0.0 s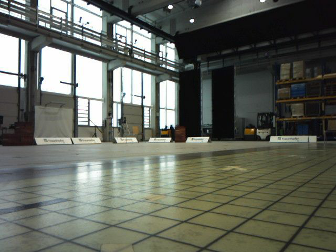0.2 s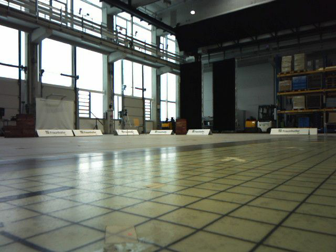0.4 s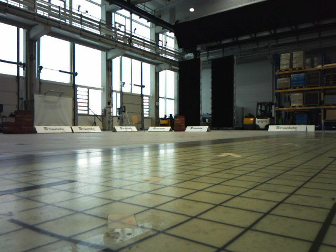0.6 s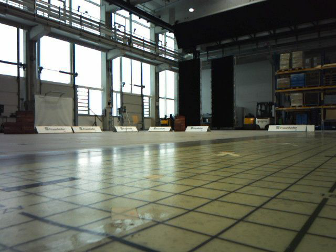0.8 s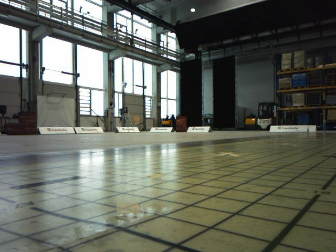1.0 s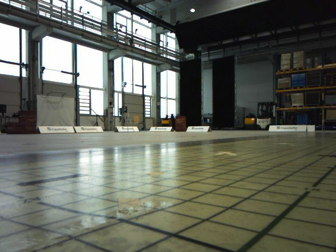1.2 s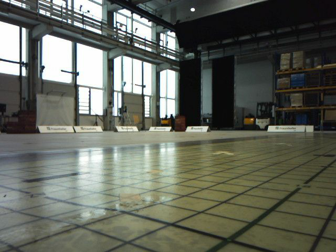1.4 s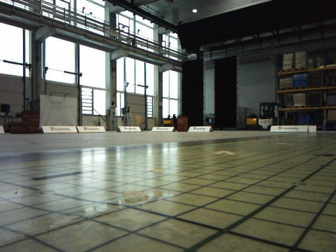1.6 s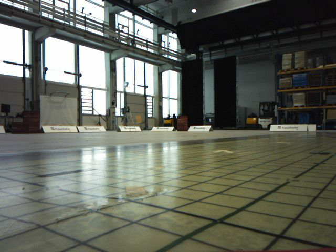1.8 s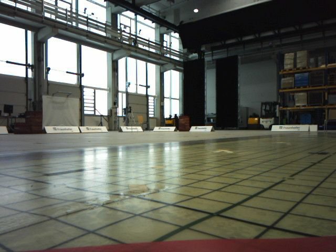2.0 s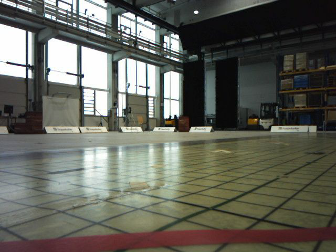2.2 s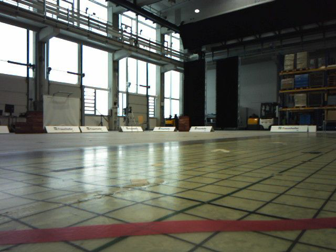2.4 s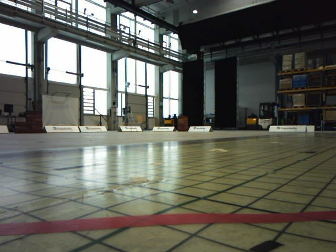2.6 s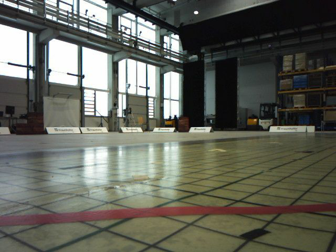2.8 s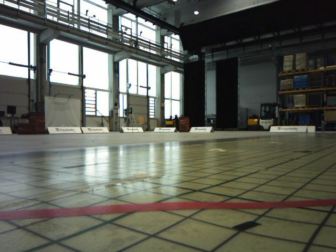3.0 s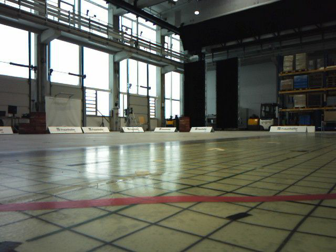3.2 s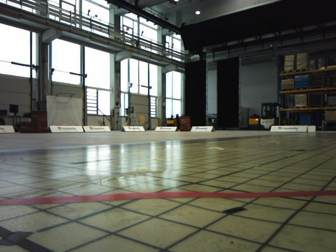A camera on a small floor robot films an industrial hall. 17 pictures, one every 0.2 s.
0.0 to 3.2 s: The camera travels backward, about 0.7 m, so what stands in front gets smaller.
The film runs backward here.
